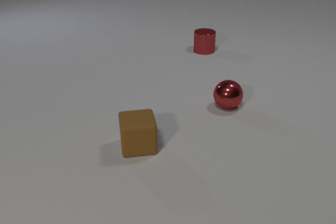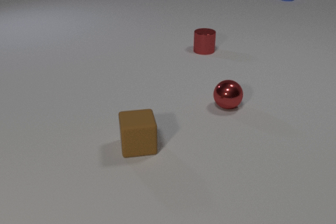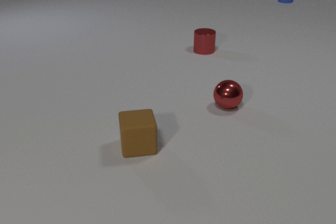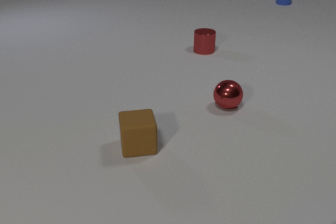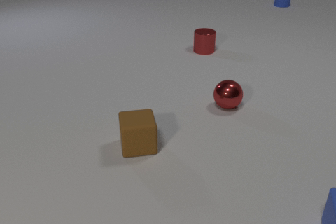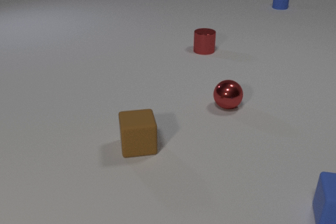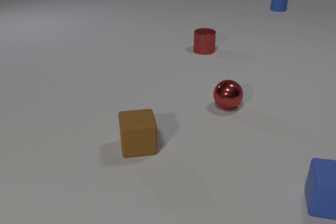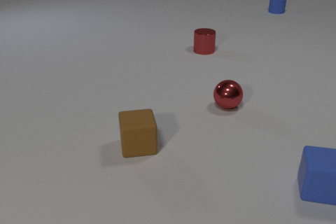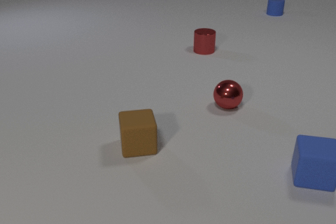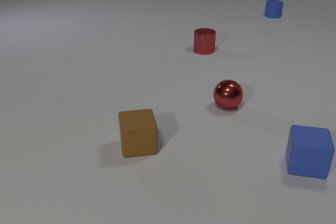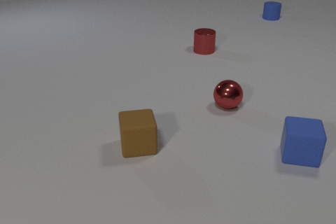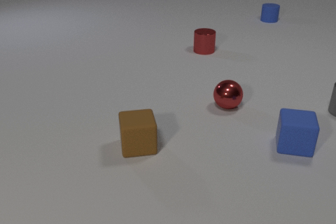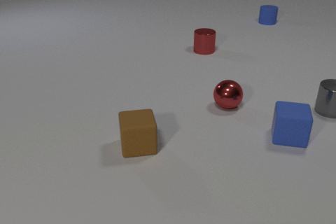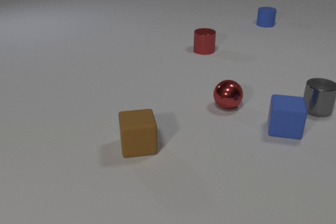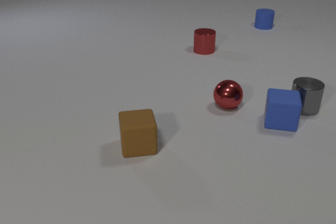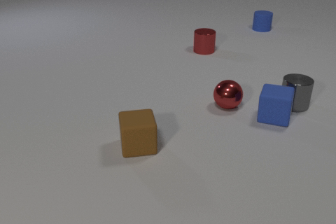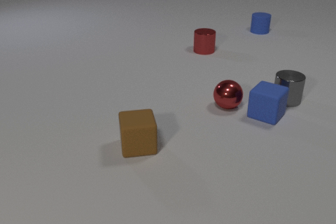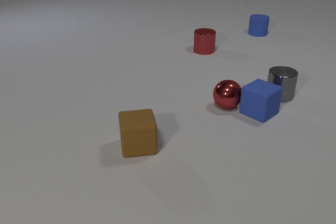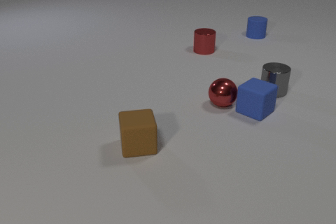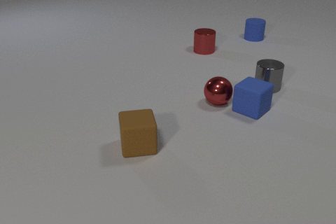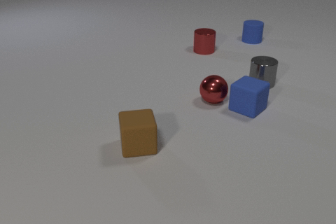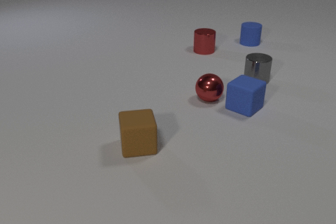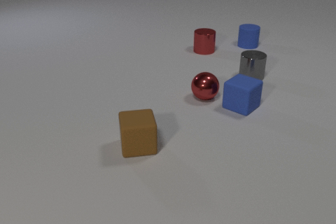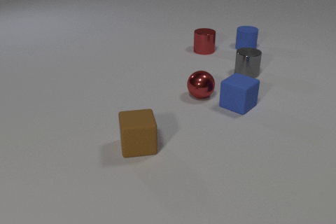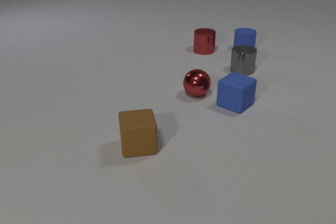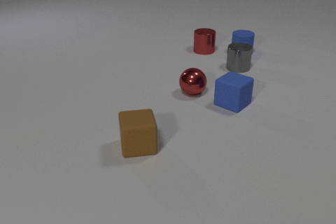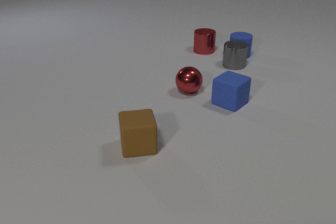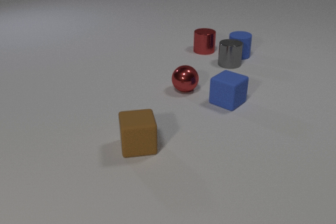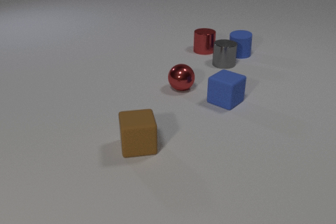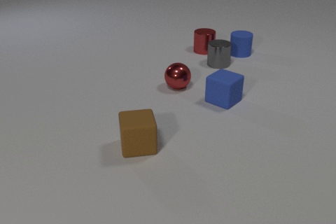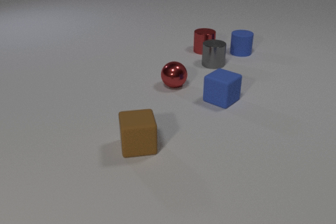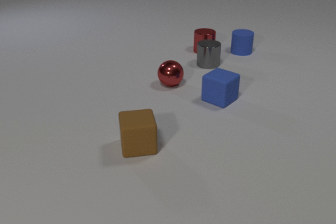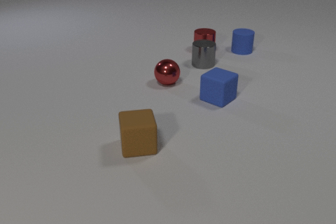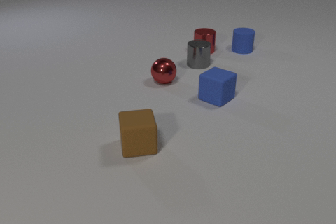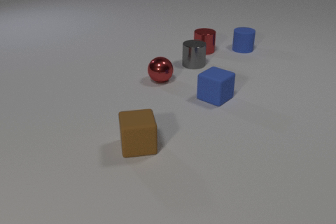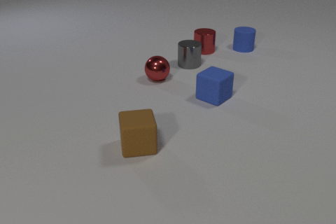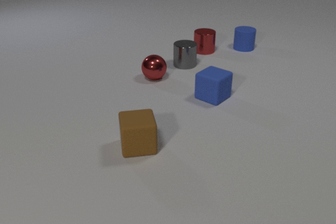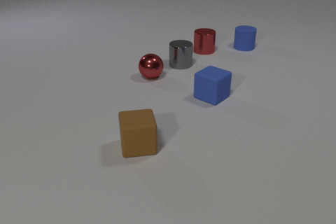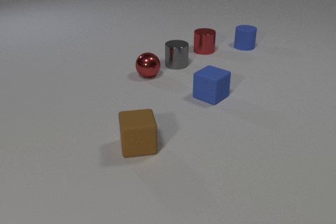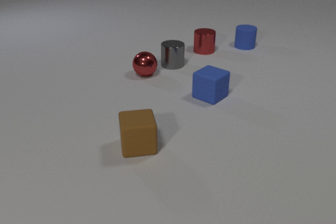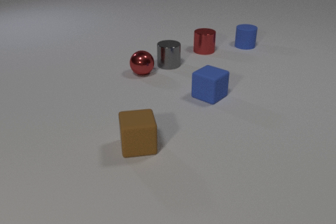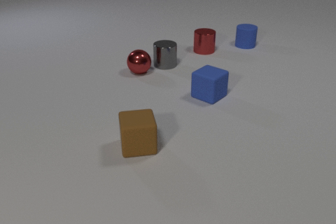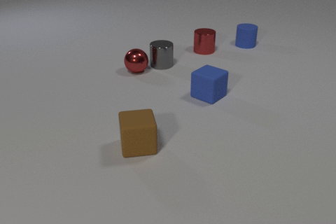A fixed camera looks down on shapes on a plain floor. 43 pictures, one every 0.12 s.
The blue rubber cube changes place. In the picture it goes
away from the camera.
The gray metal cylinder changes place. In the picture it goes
to the left.
0.00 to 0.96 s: The blue rubber cube comes in at the right edge, slides away from the camera and to the left. The blue rubber cylinder slides toward the camera.
0.96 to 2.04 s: The blue rubber cube slides away from the camera and to the left, spins clockwise seen from above by about 30 degrees, its near face sliding to the left. The gray metal cylinder comes in at the right edge, slides to the left. The blue rubber cylinder slides toward the camera. The blue rubber cube and the gray metal cylinder collide. The blue rubber cube and the red metal sphere collide.
2.04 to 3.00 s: The blue rubber cube slides to the left and away from the camera. The gray metal cylinder slides away from the camera and to the left. The red metal sphere rolls to the left and away from the camera. The blue rubber cylinder slides toward the camera.
3.00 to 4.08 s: The blue rubber cube slides to the left and away from the camera. The gray metal cylinder slides to the left. The red metal sphere rolls to the left and away from the camera. The blue rubber cylinder slides away from the camera. The gray metal cylinder and the blue rubber cylinder collide.
4.08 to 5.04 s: The blue rubber cube slides to the left. The gray metal cylinder slides to the left. The red metal sphere rolls to the left and away from the camera. The blue rubber cylinder slides away from the camera.
What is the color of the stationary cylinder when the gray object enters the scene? red.
How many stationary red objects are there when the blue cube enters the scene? 2.
How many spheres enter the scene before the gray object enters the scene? 0.
